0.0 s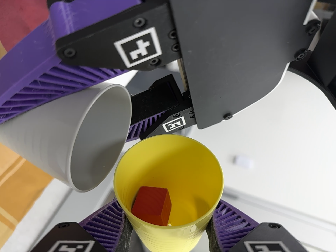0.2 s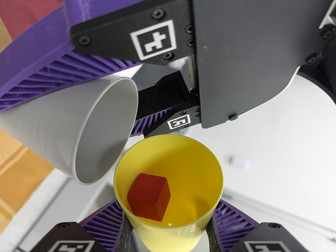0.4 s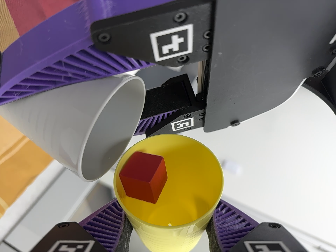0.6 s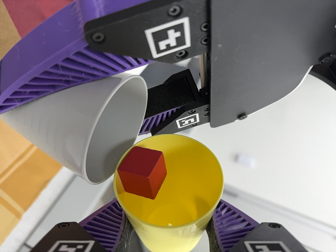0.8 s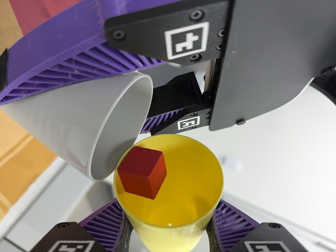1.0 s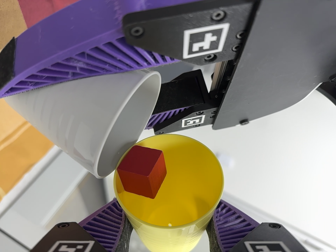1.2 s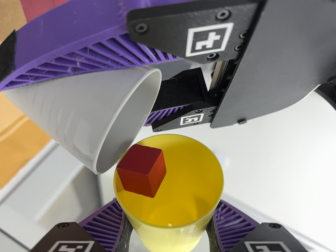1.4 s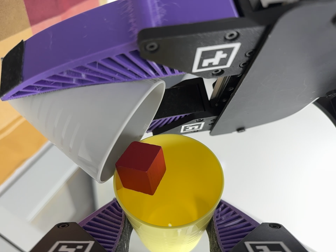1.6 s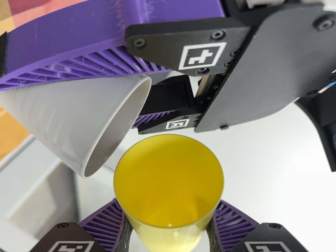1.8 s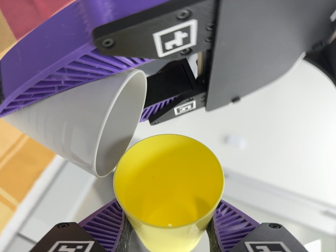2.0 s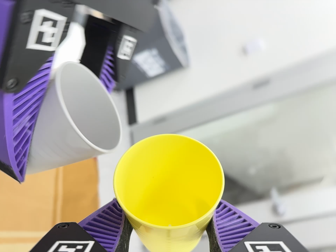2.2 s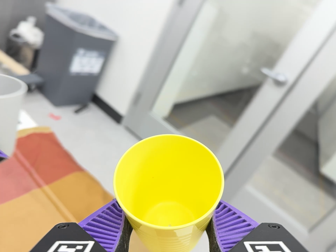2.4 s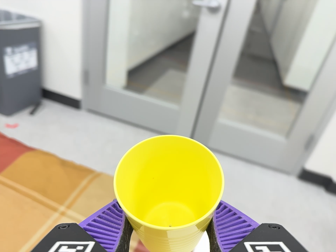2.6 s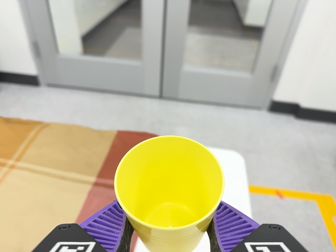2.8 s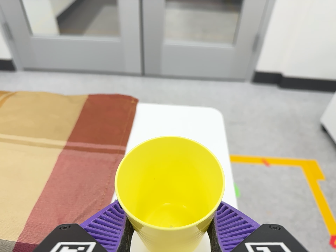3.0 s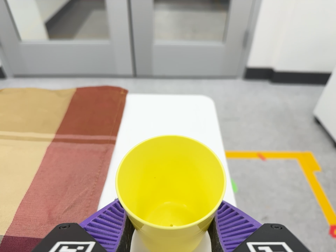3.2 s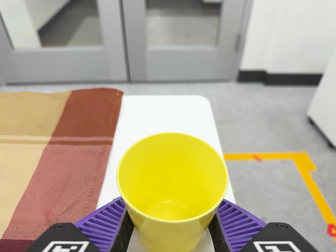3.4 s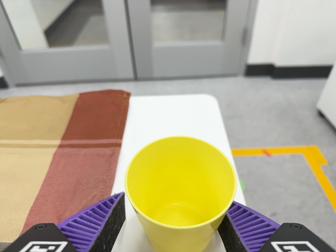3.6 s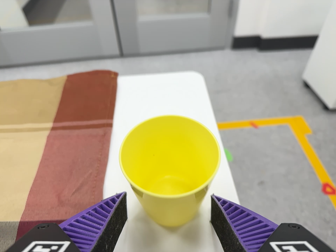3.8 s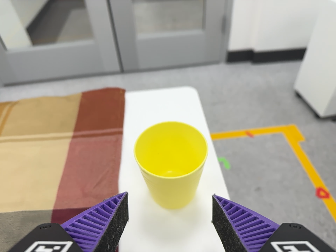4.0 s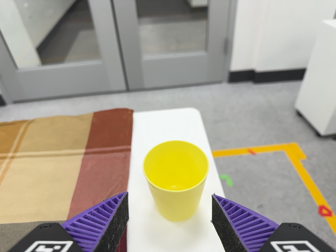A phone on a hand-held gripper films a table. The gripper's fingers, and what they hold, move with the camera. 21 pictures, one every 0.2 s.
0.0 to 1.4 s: The camera rolls about its line of sight by about 10 degrees, and the scene rotates clockwise.
1.4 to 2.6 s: The camera travels to its right and toward the bottom of its view, about 34 cm, so close, fixed things drift to the left. Its aim tips toward the bottom of its view by about 30 degrees, and the scene shifts upward. It rolls about its line of sight by about 130 degrees, and the scene rotates counterclockwise.
2.6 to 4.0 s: The camera travels backward and toward the bottom of its view, about 10 cm, so what stands in front gets smaller. It rolls about its line of sight by about 15 degrees, and the scene rotates counterclockwise.
The film runs forward here.
